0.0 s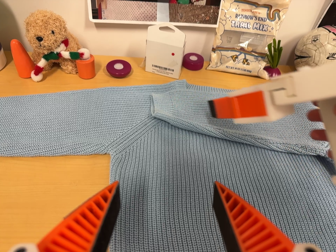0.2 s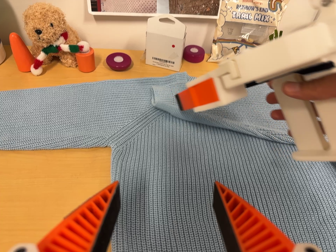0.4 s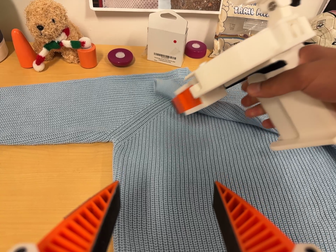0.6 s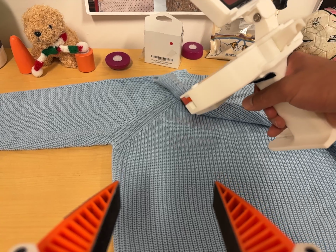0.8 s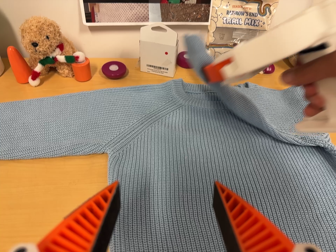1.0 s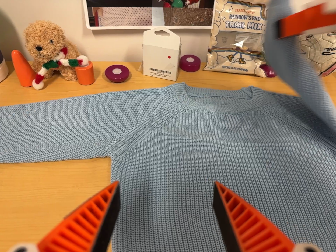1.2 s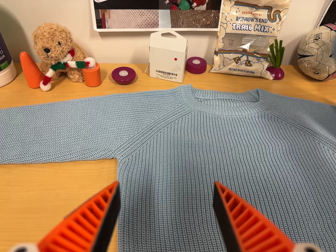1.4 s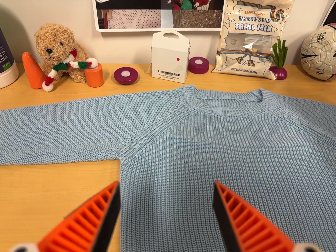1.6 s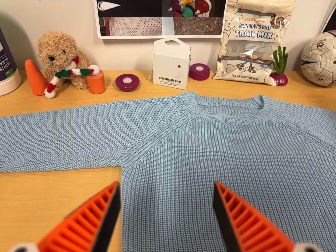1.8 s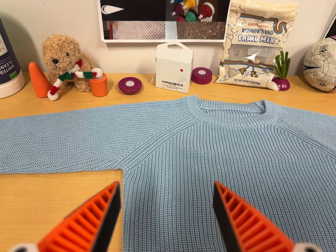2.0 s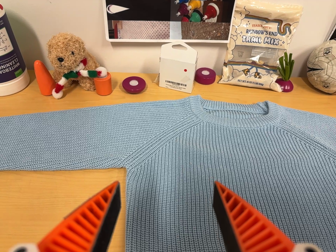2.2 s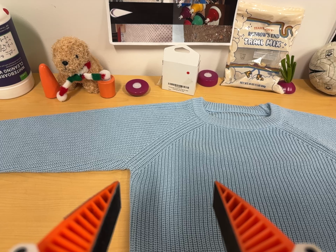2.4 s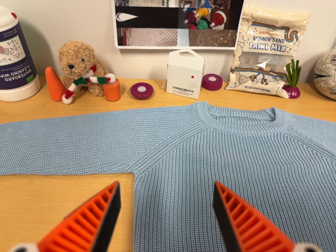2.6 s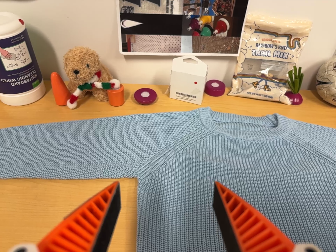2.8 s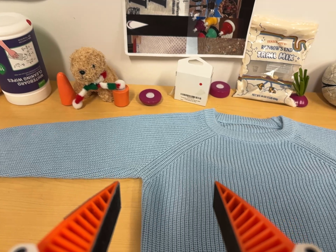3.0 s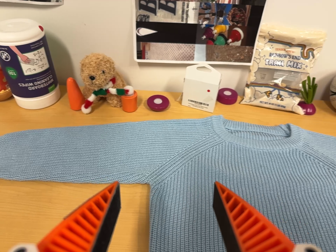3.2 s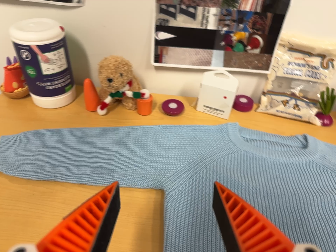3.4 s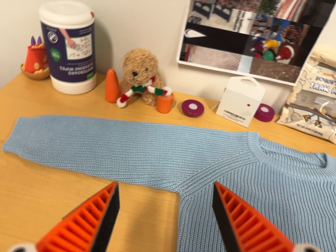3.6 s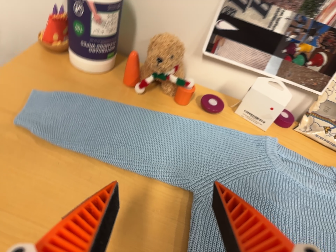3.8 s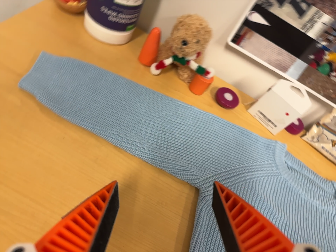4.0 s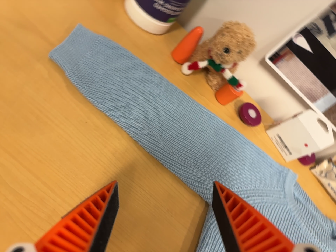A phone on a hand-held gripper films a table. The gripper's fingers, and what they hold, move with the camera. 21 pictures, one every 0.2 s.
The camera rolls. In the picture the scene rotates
clockwise.
0.0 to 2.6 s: The camera shifts only a little, or ends up much as it began.
2.6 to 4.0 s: The camera travels to its left, about 22 cm, so close, fixed things drift to the right. Its aim tips toward the bottom of its view by about 10 degrees. It rolls about its line of sight by about 40 degrees, and the scene rotates clockwise.
The film runs backward here.
